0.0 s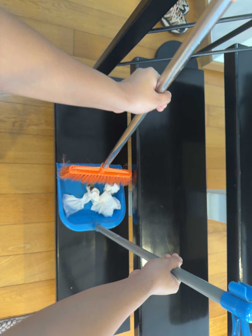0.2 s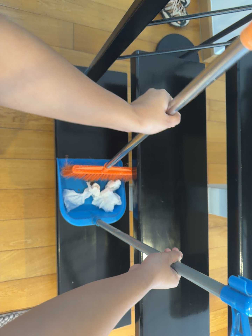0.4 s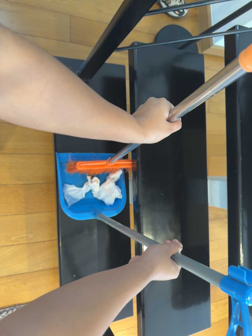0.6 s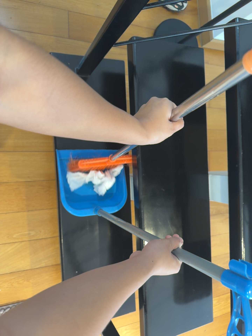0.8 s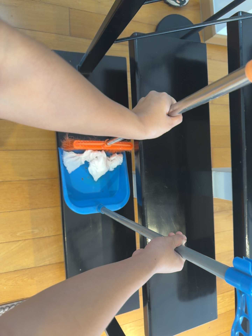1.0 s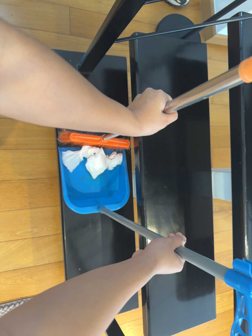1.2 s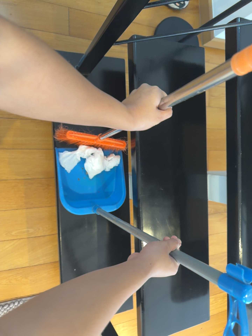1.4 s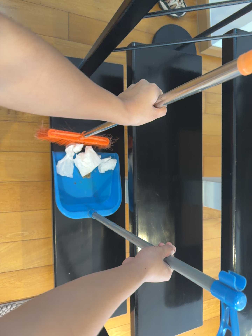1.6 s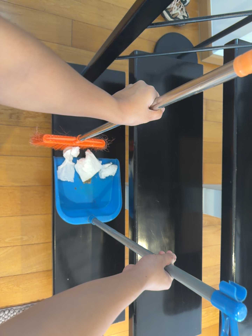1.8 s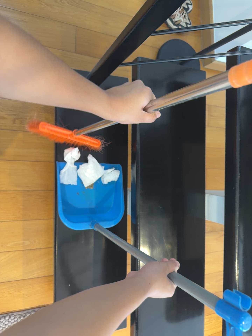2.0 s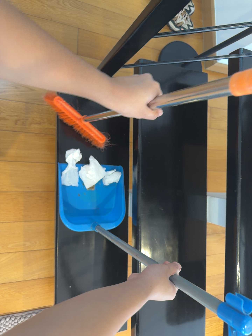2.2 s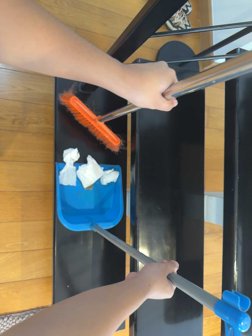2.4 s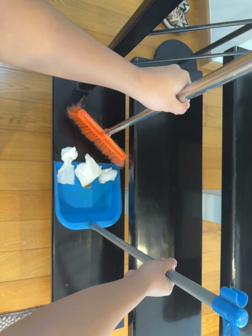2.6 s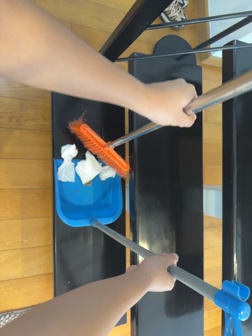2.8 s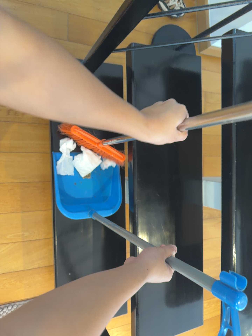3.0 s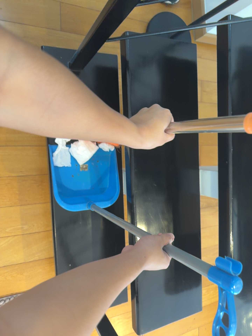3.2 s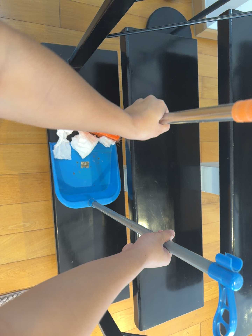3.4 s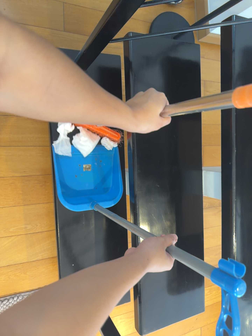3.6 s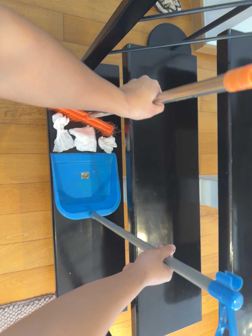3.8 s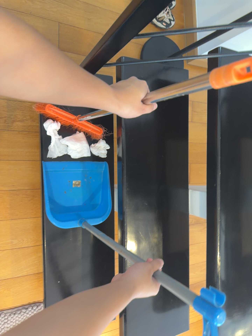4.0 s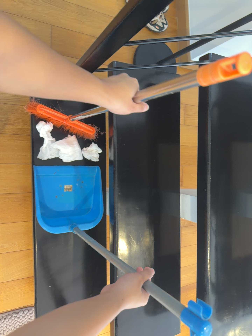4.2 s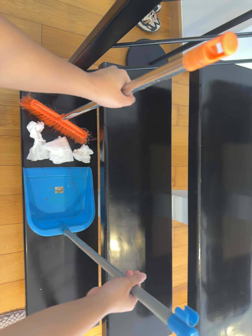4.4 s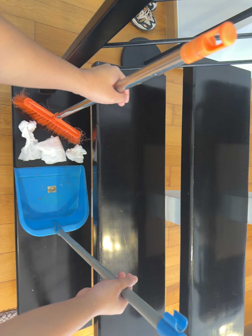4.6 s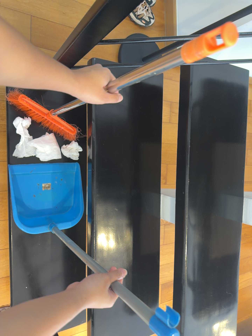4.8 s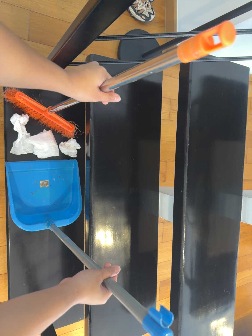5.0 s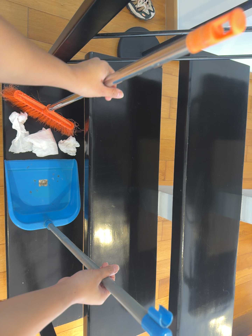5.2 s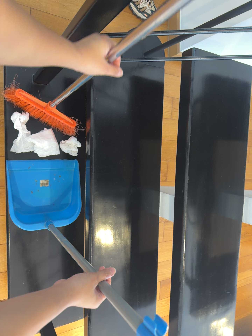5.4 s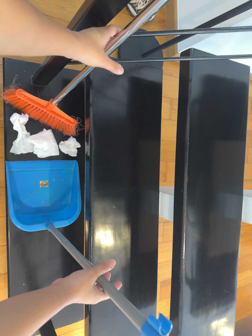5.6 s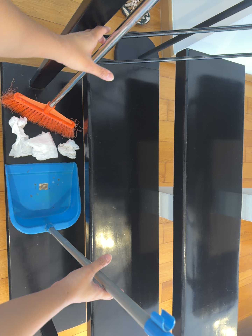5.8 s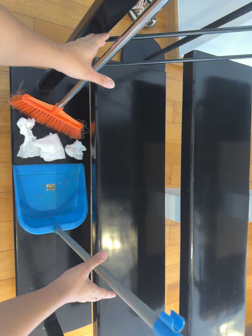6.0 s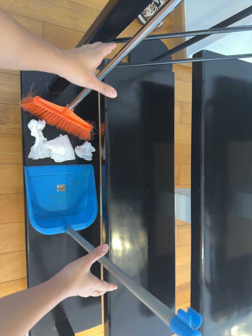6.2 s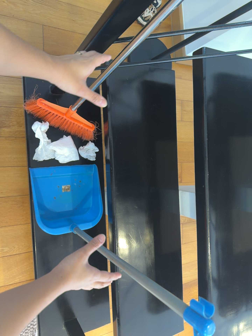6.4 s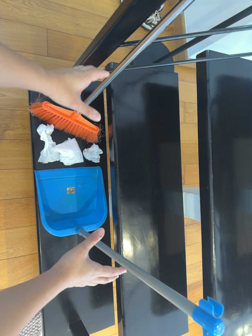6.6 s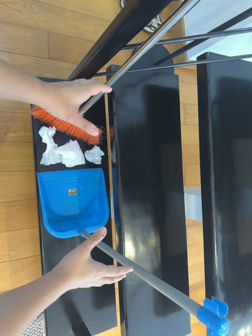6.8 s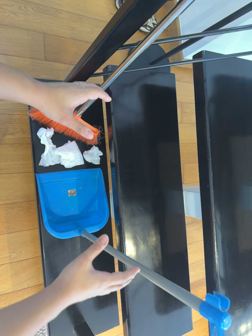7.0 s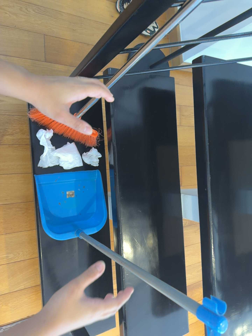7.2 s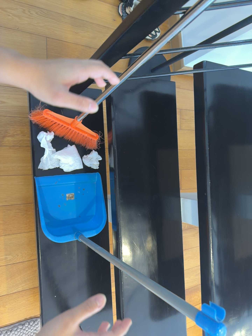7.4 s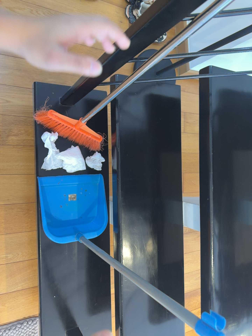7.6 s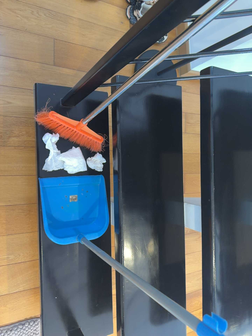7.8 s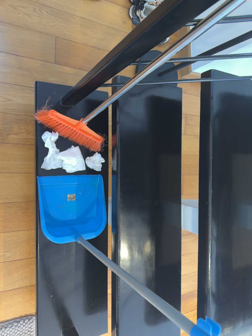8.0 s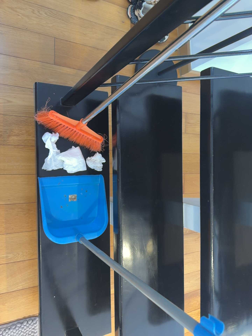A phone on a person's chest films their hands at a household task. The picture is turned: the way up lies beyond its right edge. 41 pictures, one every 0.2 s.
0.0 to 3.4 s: The camera shifts only a little, or ends up much as it began.
3.4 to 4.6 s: The camera travels toward the top of its view and to its right, about 9 cm, so close, fixed things drift downward.
4.6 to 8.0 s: The camera travels to its left, about 6 cm, so close, fixed things drift to the right.
The film runs backward here.
